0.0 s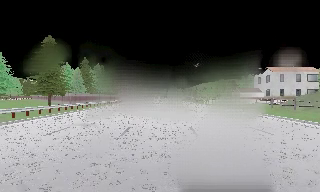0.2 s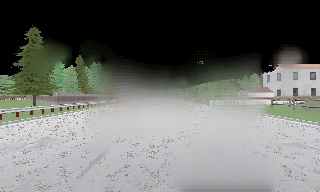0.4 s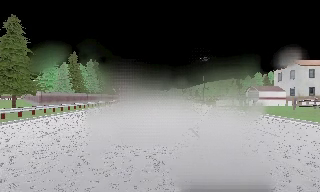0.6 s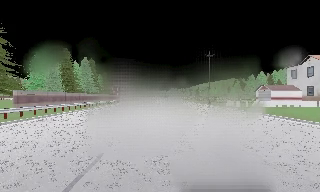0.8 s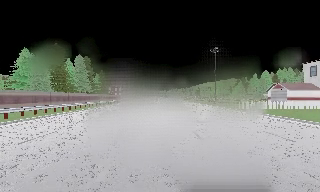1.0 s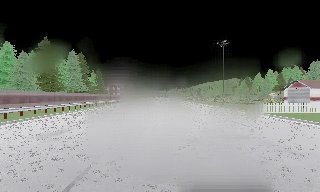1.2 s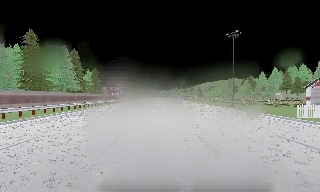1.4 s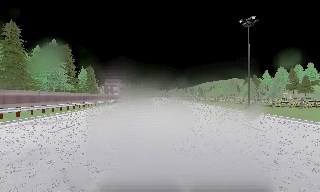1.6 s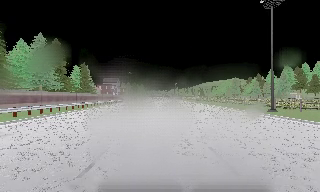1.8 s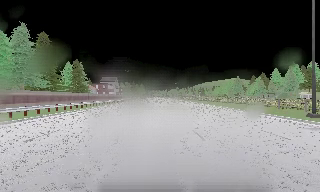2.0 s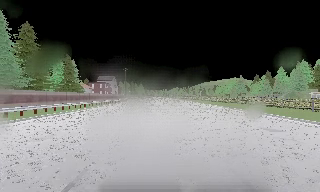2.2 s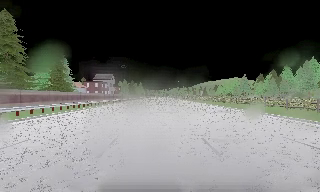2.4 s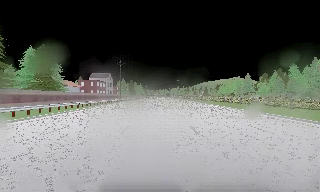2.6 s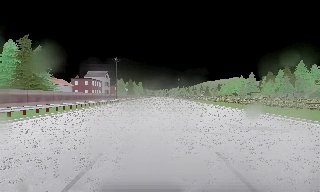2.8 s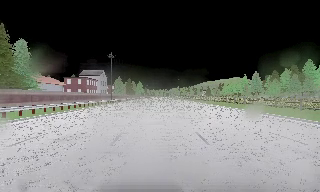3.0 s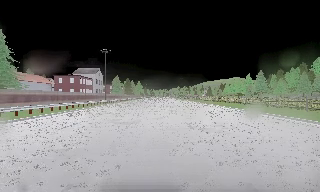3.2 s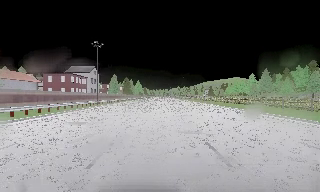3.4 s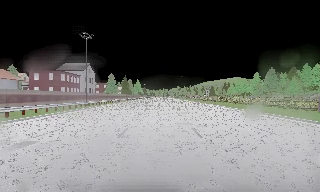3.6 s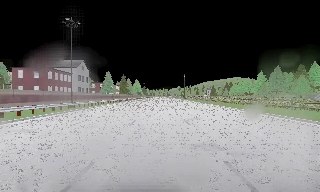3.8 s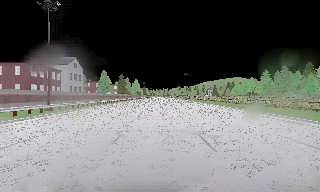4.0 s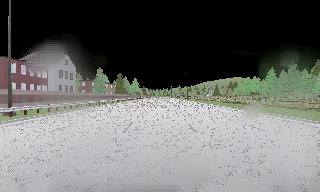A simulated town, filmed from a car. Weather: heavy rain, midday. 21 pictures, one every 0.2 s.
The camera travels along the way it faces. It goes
forward.
0.0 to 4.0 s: The camera travels forward, about 85 m, so what stands in front looms larger.
The film runs forward here.
